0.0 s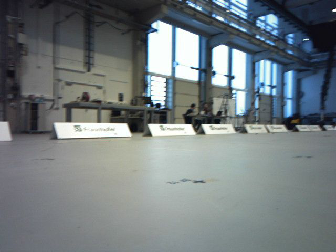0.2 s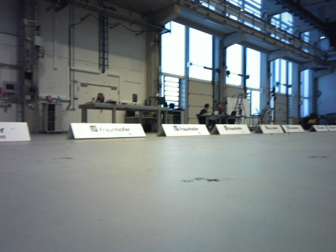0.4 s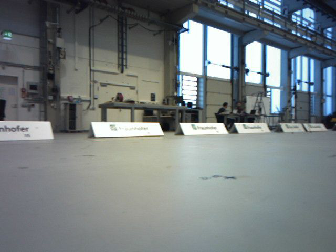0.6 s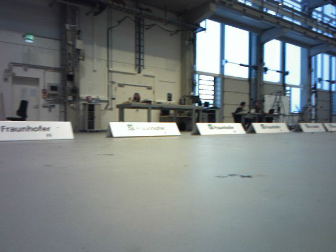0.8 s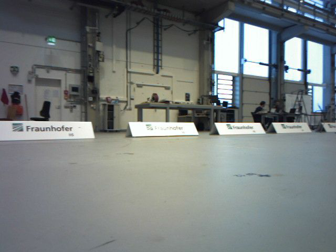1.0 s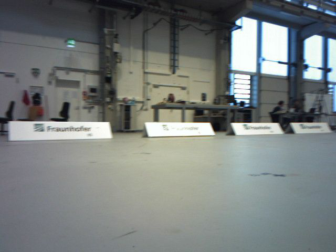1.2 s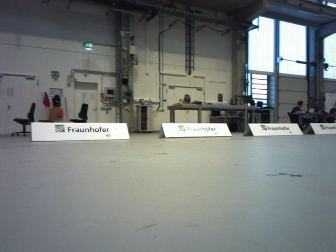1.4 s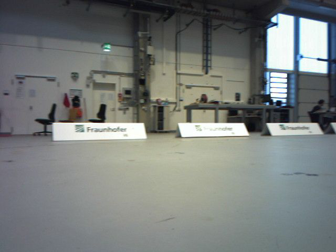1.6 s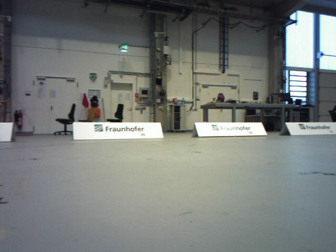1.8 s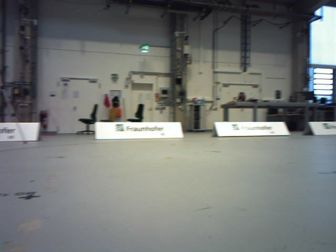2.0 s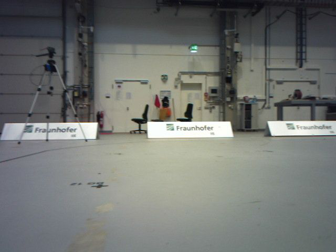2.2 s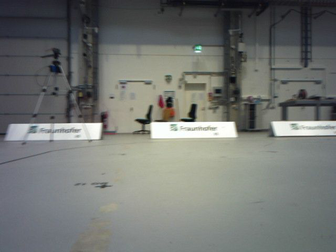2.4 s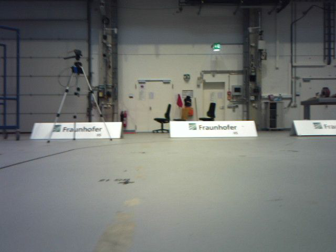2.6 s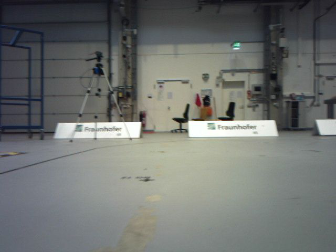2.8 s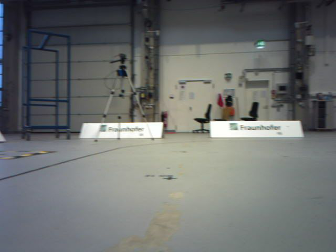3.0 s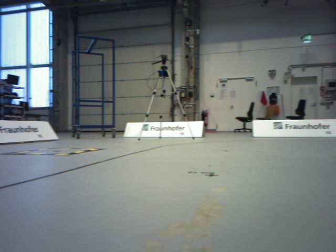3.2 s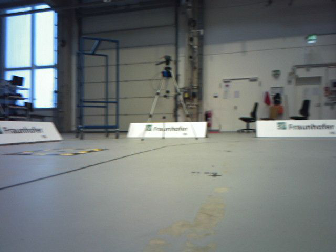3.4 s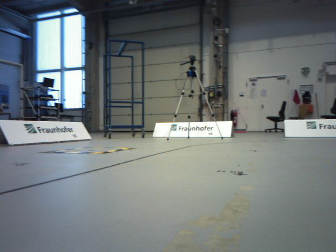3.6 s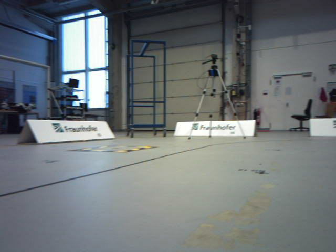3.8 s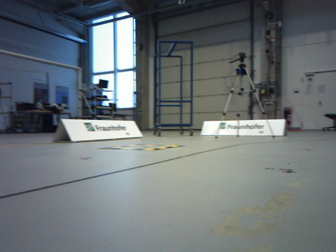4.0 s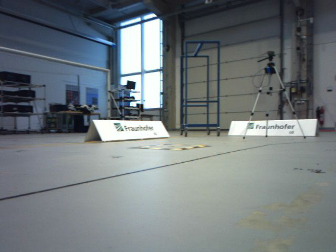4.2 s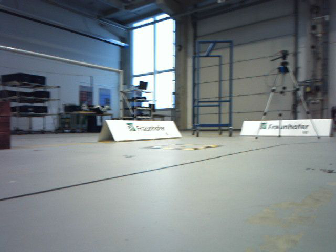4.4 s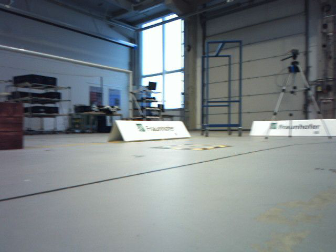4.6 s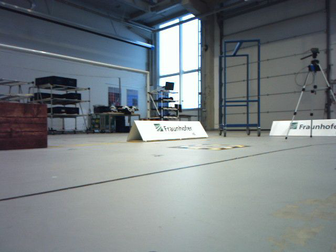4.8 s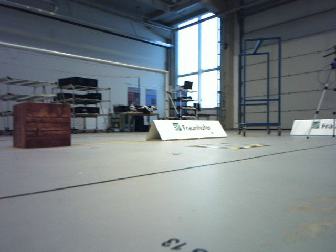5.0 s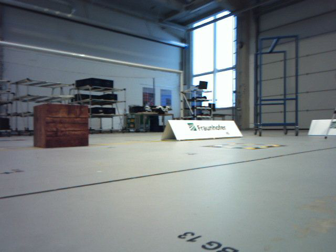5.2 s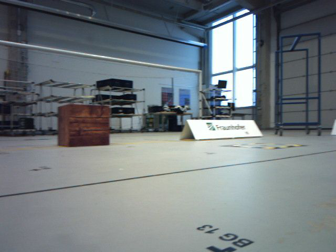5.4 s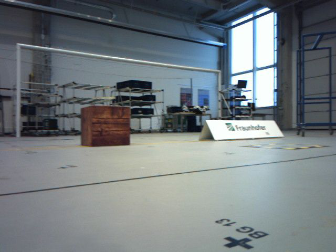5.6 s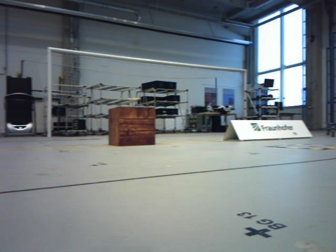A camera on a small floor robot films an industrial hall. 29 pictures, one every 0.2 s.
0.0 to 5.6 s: The scene slides to the right, as the camera pans about 105 degrees to its left. It travels backward, about 0.9 m.
The film runs backward here.
